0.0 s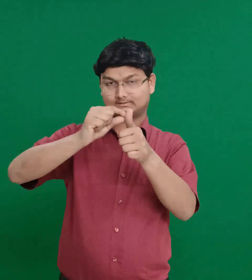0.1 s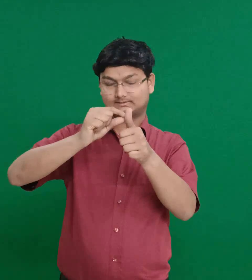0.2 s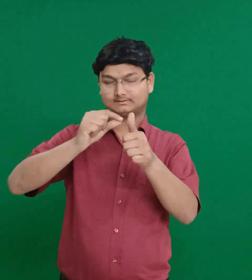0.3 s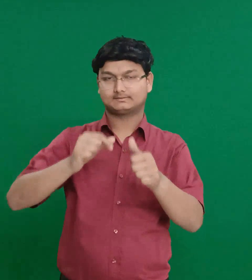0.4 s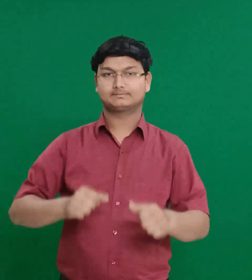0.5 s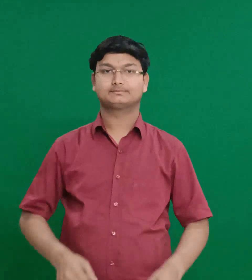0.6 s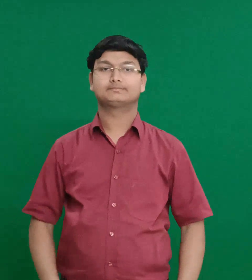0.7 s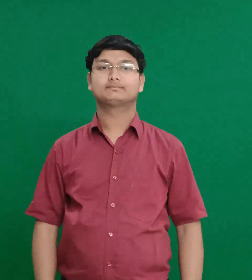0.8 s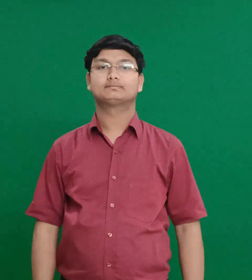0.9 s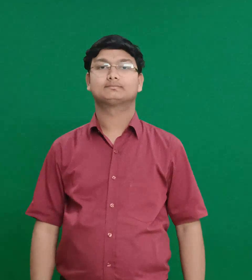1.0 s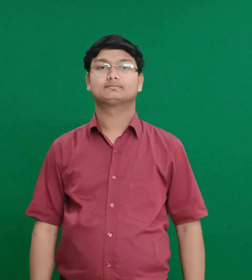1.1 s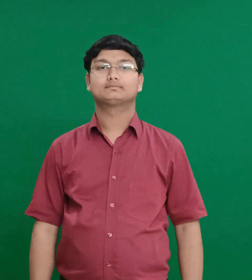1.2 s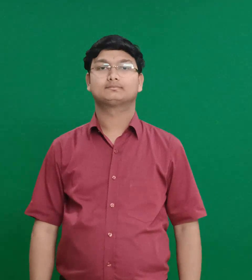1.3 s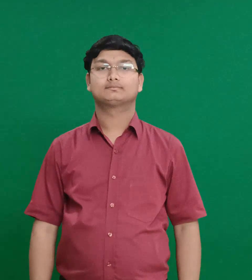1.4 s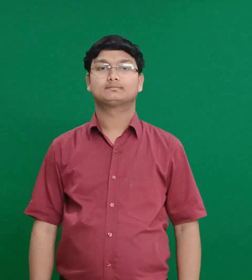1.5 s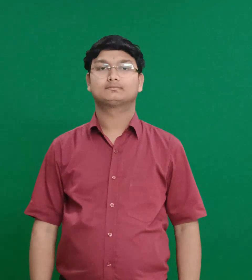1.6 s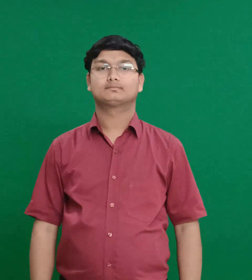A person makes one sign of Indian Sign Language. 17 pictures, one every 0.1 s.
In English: after of hezekiah
